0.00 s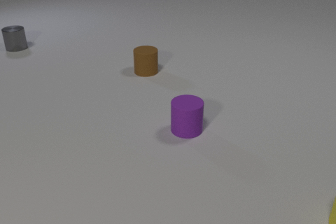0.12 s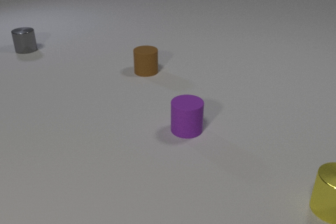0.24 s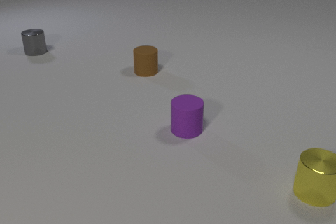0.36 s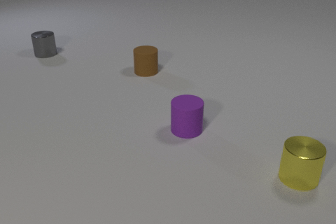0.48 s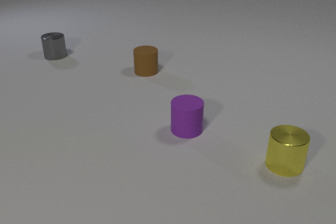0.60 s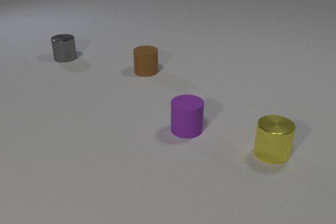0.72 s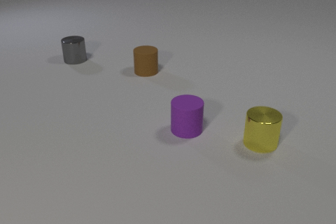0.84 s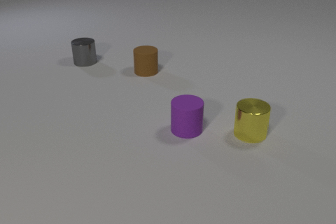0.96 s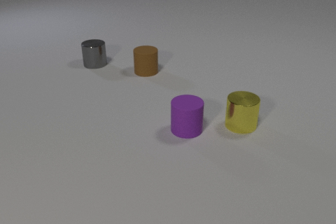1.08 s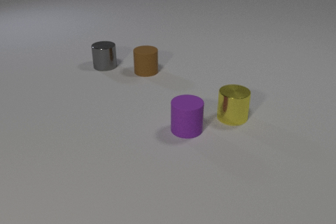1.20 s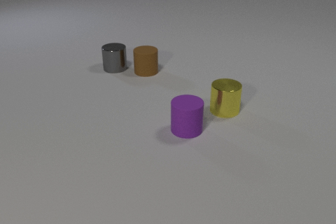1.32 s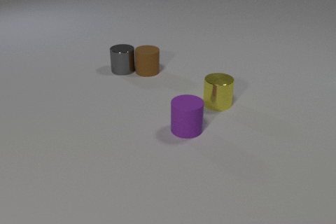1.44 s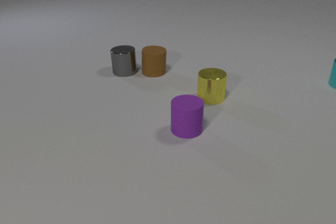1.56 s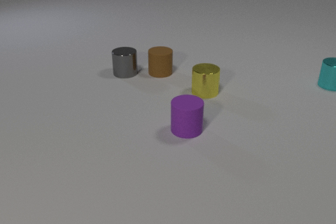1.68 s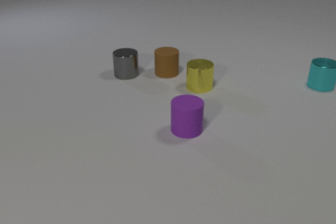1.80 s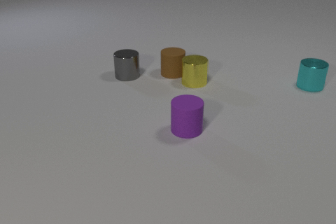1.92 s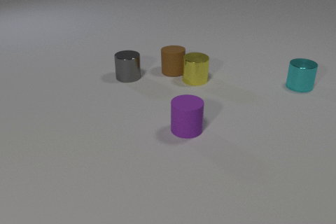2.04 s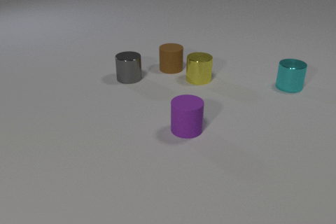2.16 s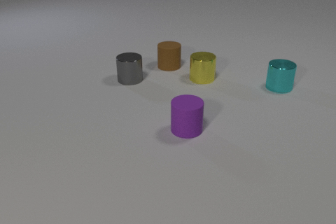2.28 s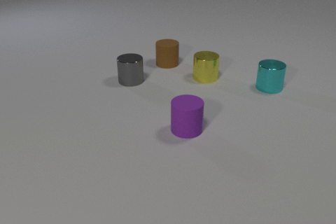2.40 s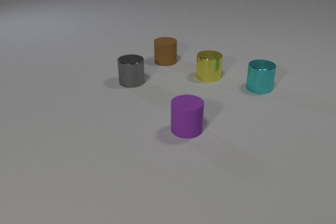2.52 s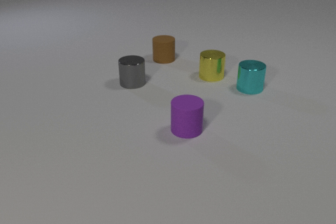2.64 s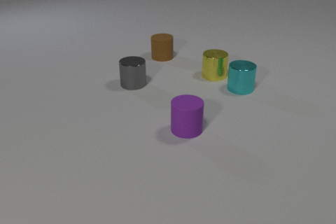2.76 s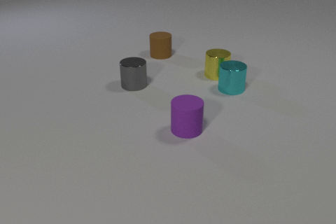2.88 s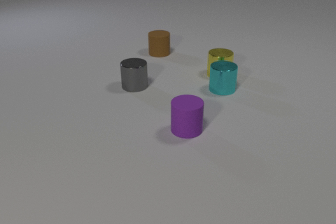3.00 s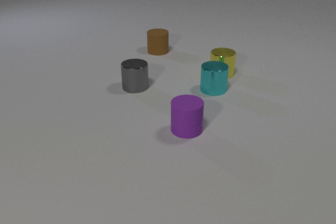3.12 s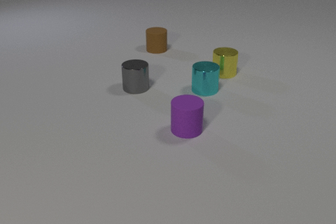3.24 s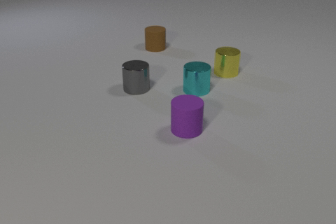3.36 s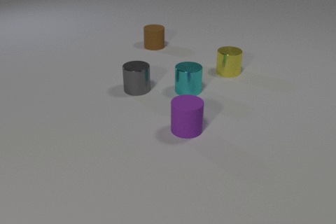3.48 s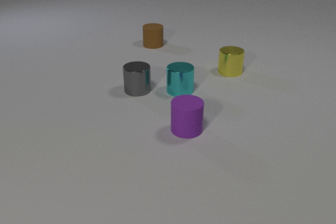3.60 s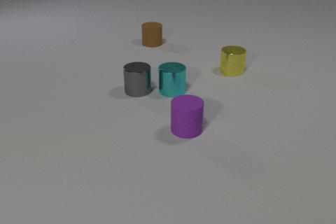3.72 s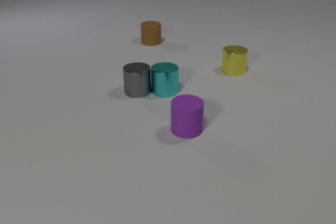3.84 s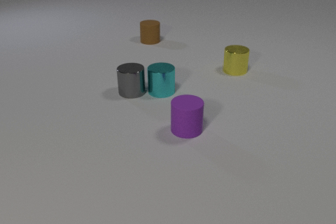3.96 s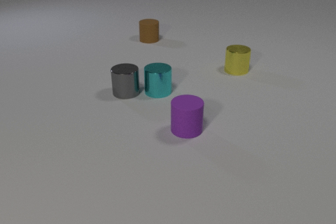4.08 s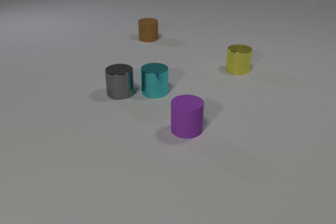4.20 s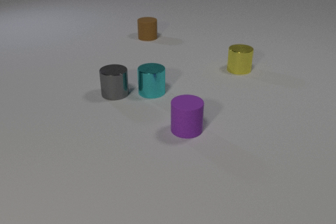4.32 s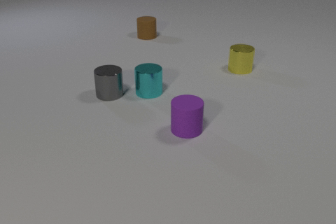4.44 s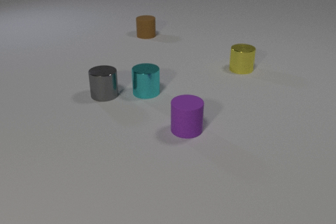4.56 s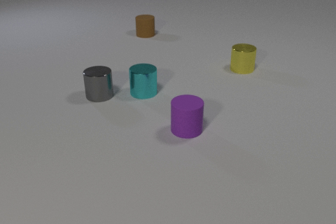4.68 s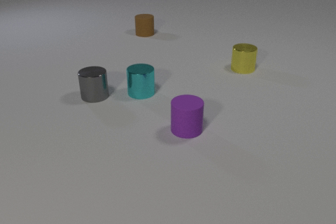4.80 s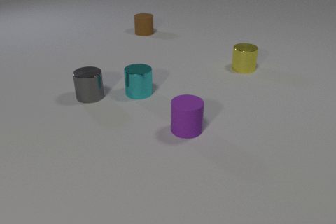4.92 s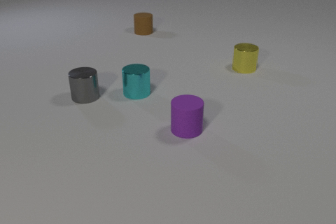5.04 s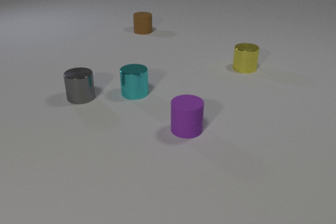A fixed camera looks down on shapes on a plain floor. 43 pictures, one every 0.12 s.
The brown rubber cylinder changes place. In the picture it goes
away from the camera.
The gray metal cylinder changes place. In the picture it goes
toward the camera.
0.00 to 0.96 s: The gray metal cylinder slides to the right and toward the camera. The yellow metal cylinder slides away from the camera and to the left.
0.96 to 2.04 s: The gray metal cylinder slides toward the camera and to the right. The brown rubber cylinder slides to the right. The cyan metal cylinder comes in at the right edge, slides to the left and toward the camera. The yellow metal cylinder slides away from the camera and to the left. The gray metal cylinder and the brown rubber cylinder collide. The brown rubber cylinder and the yellow metal cylinder collide.
2.04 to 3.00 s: The gray metal cylinder slides toward the camera. The brown rubber cylinder slides away from the camera. The cyan metal cylinder slides to the left. The yellow metal cylinder slides to the right and away from the camera.
3.00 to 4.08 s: The gray metal cylinder slides to the left and toward the camera. The brown rubber cylinder slides away from the camera. The cyan metal cylinder slides to the left. The yellow metal cylinder slides to the right and away from the camera. The gray metal cylinder and the cyan metal cylinder collide.
4.08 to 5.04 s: The gray metal cylinder slides to the left. The brown rubber cylinder slides away from the camera. The cyan metal cylinder slides to the left. The yellow metal cylinder slides to the right and away from the camera.
Are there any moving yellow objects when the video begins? yes.
How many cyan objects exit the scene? 0.
What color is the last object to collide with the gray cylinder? cyan.
